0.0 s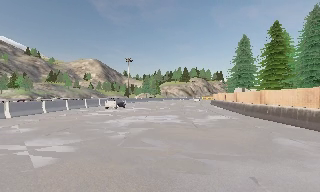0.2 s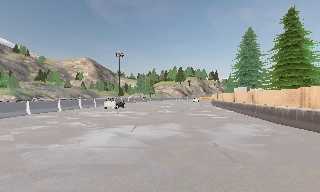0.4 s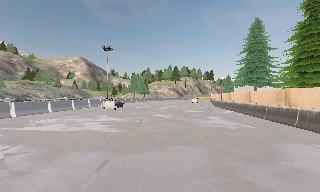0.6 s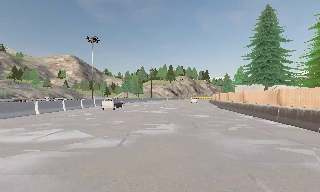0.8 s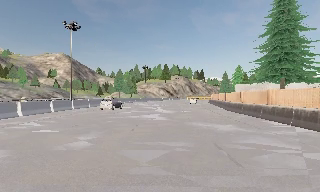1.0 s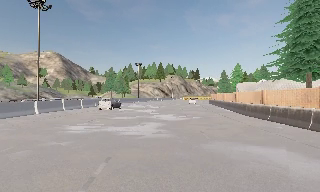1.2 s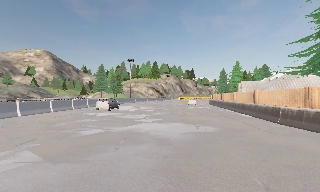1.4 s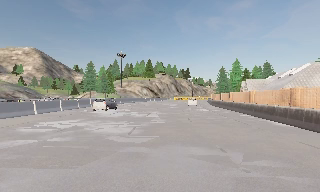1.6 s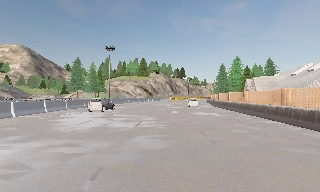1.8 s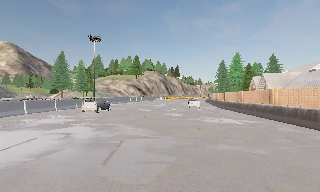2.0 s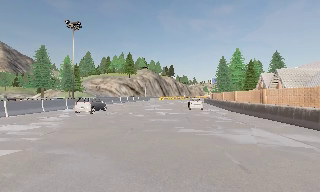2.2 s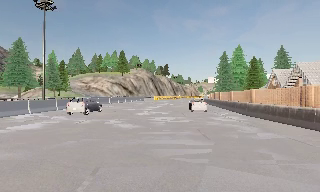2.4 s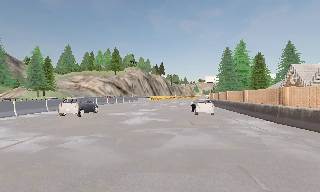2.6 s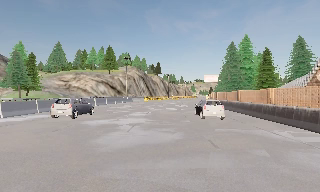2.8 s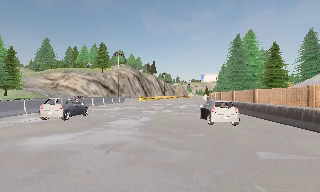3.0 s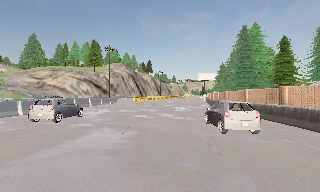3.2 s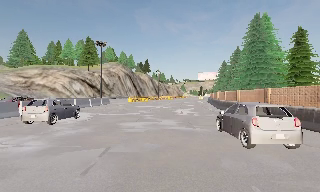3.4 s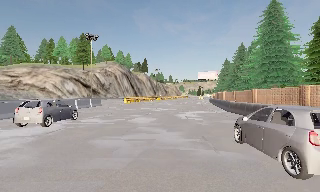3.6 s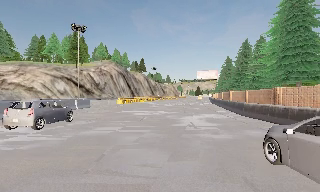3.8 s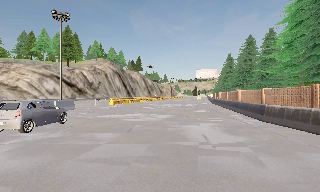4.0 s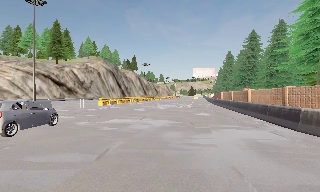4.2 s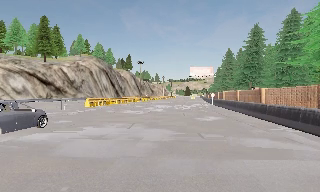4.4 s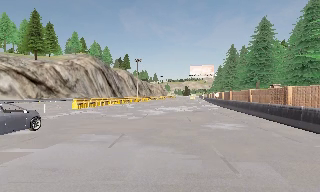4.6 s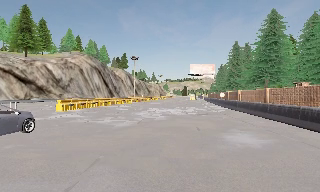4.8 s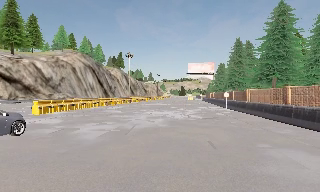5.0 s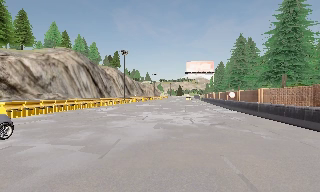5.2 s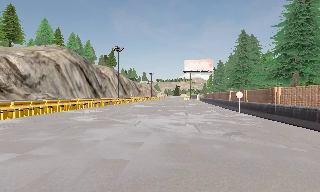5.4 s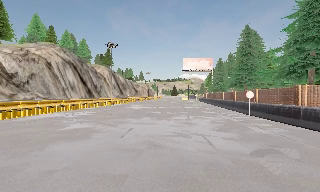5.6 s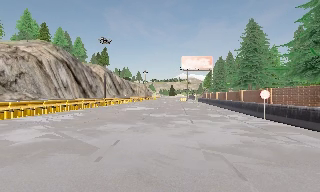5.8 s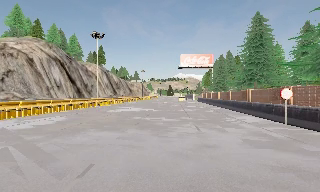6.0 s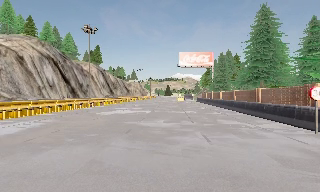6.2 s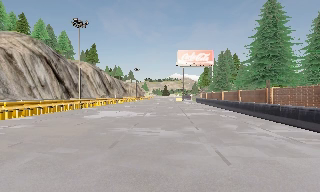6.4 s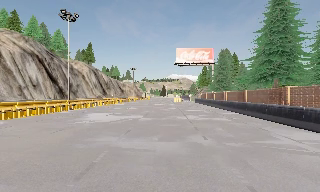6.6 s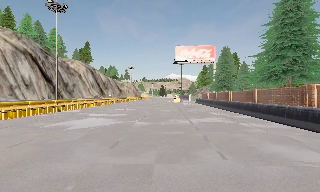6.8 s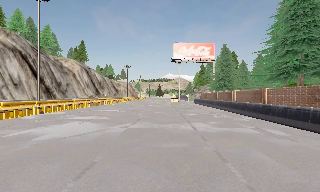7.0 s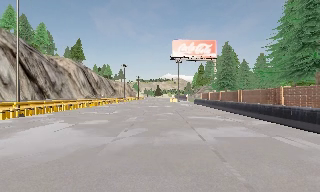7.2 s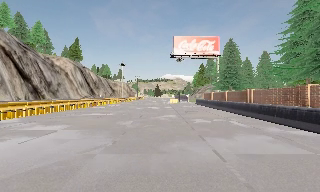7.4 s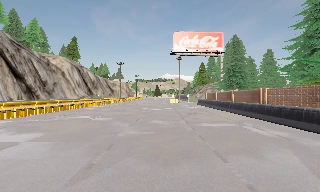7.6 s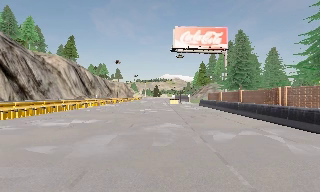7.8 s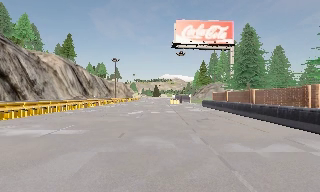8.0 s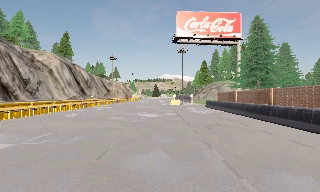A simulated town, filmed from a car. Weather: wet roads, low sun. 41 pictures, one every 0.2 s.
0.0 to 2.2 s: The camera pans to its right, which is clockwise from overhead, by about 20 degrees. It travels forward, about 55 m, so what stands in front looms larger.
2.2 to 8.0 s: The camera swings to its right by about 25 degrees, and the scene slides to the left. It travels forward, about 80 m, so what stands in front looms larger. It loses speed.
The film runs forward here.
